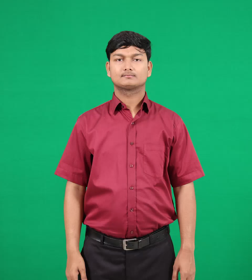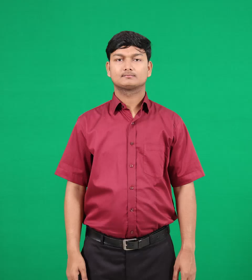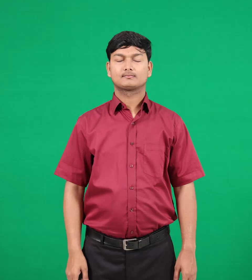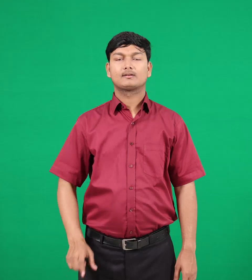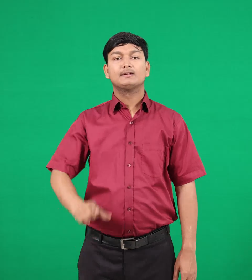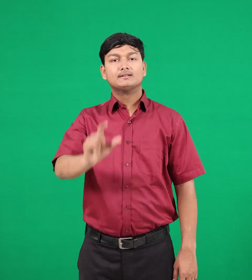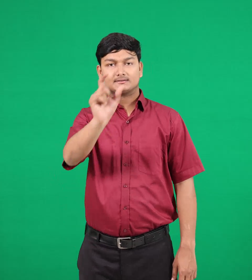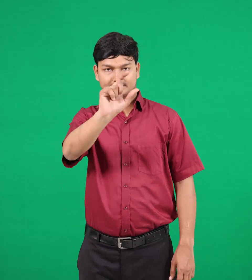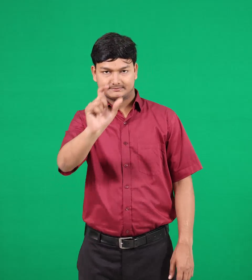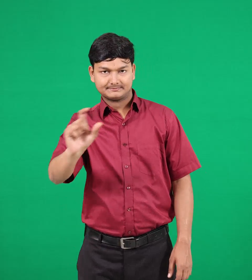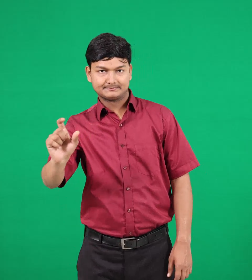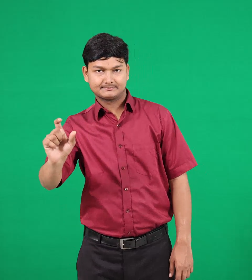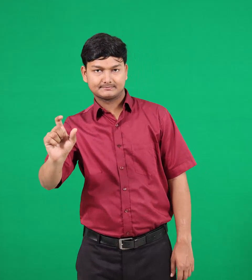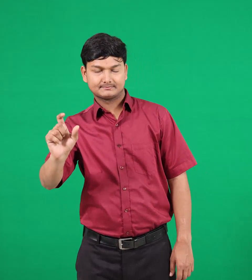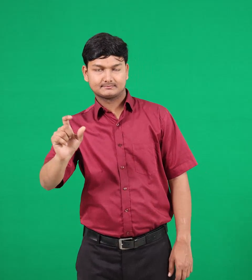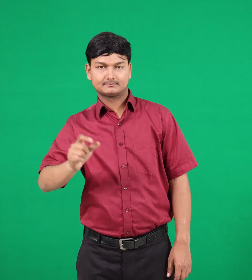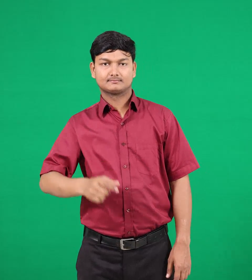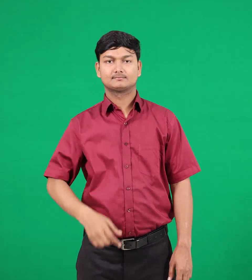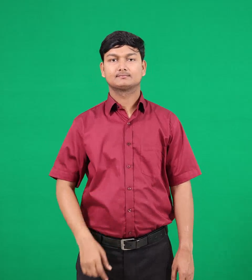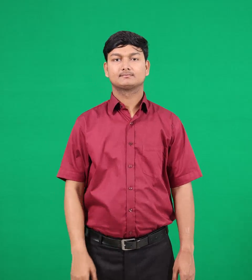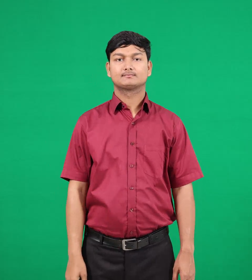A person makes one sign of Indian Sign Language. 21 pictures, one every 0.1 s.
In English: italy
